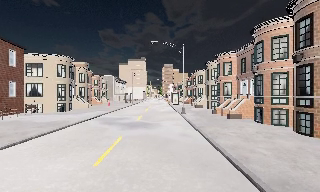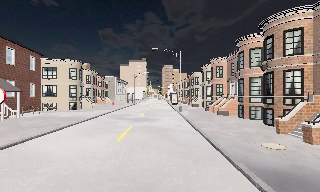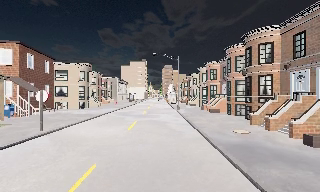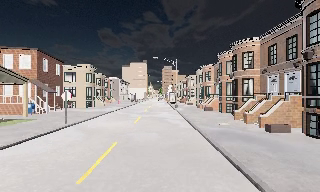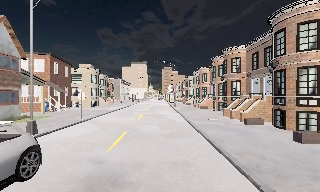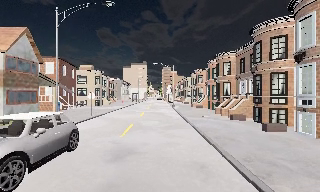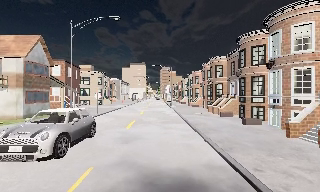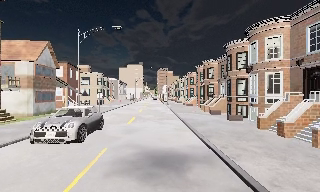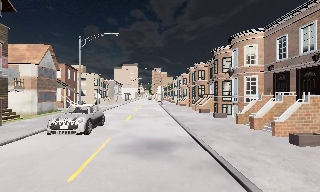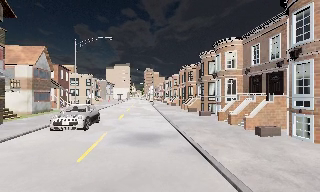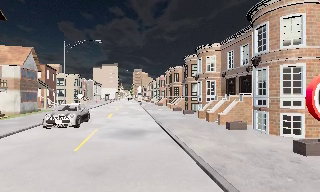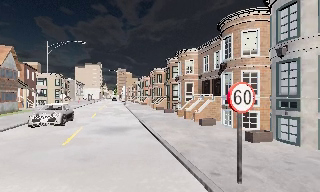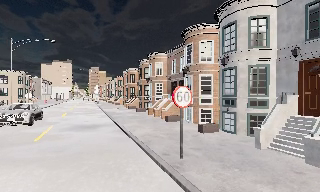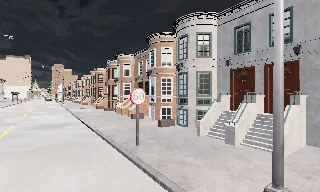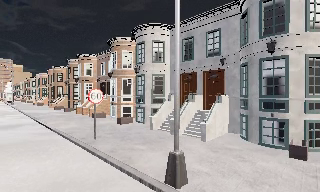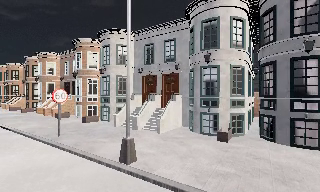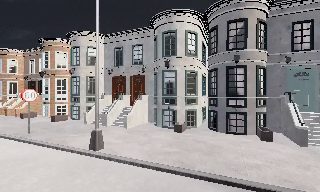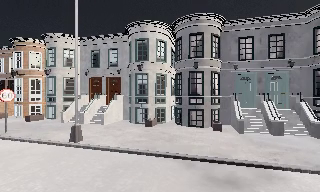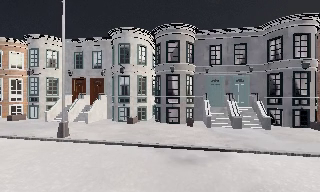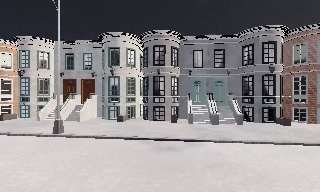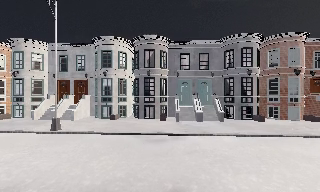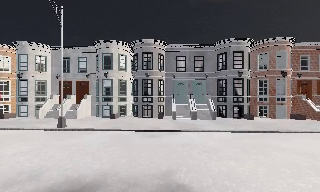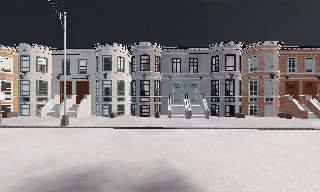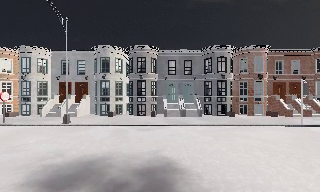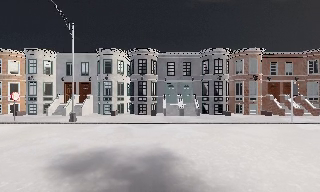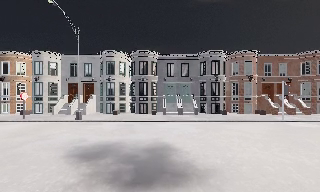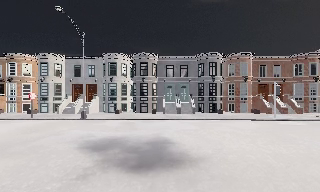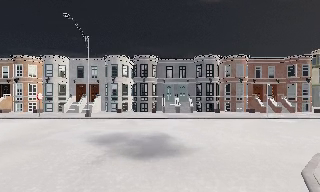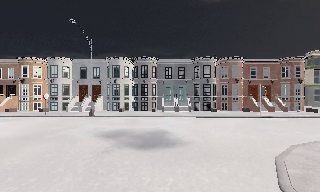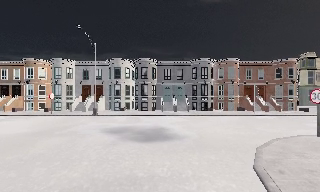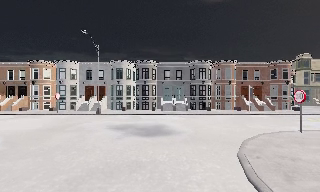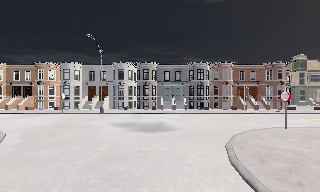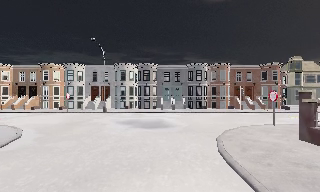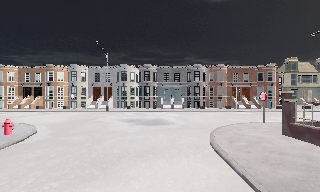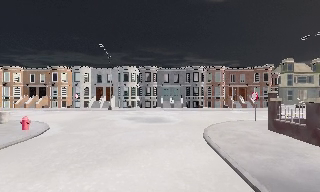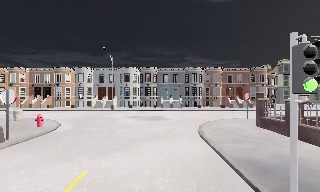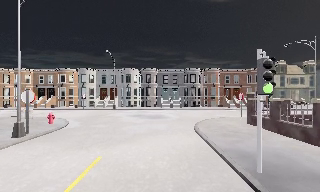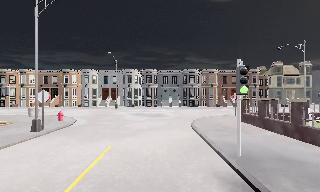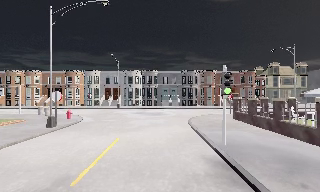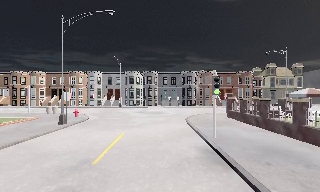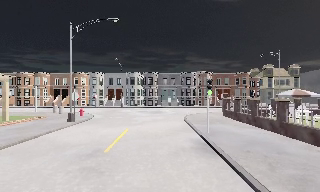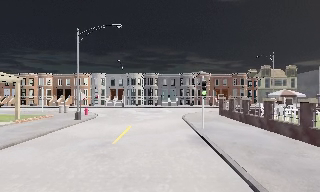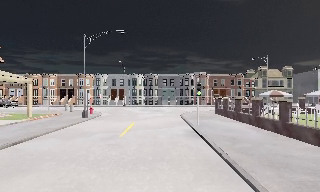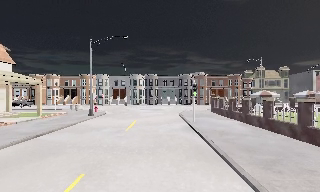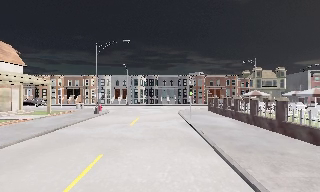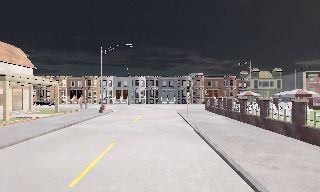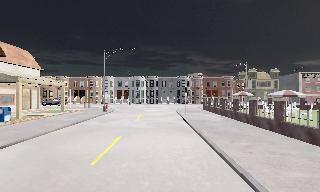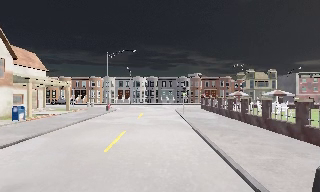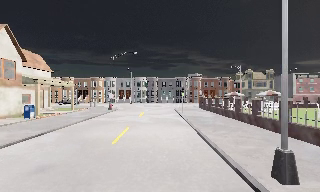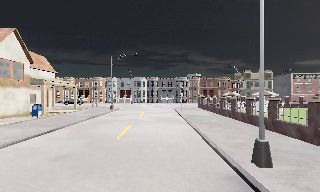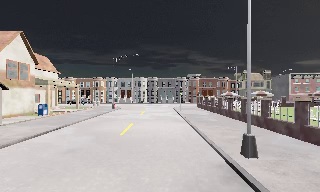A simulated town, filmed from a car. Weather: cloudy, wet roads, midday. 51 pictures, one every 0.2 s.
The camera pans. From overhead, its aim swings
clockwise.
The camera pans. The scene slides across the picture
to the left.
0.0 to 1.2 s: The camera travels backward, about 13 m, so what stands in front gets smaller.
1.2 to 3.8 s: The camera pans to its right, which is clockwise from overhead, by about 85 degrees. It travels backward, about 17 m.
3.8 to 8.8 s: The camera travels backward, about 25 m, so what stands in front gets smaller.
8.8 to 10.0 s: The camera travels backward, about 6 m, so what stands in front gets smaller. It loses speed.
The film runs backward here.
